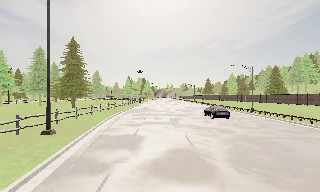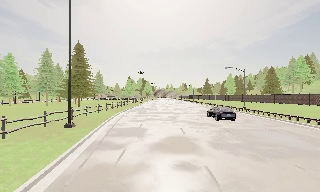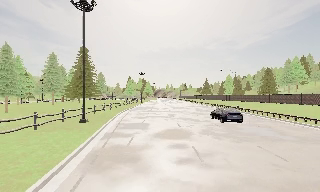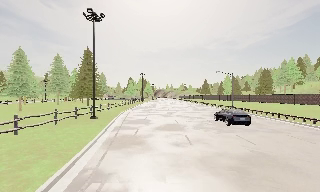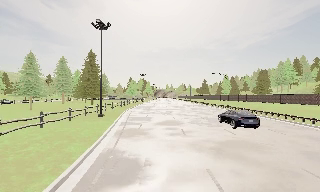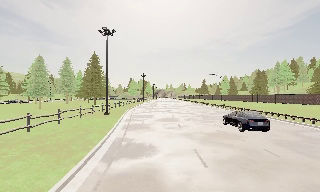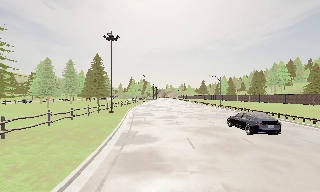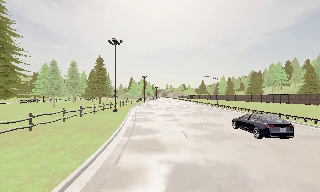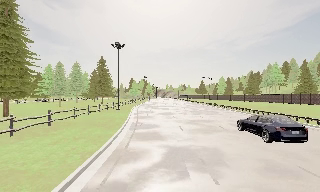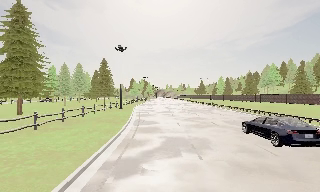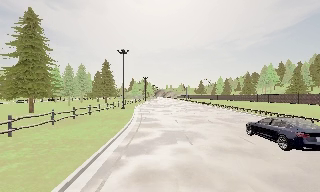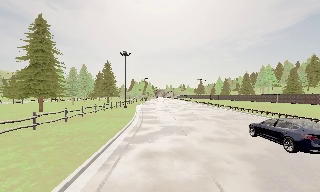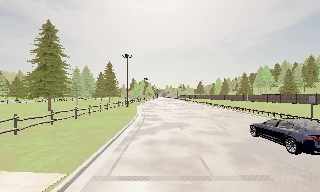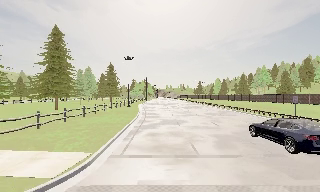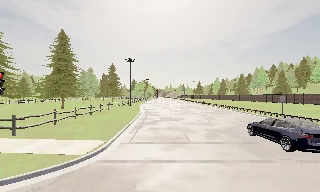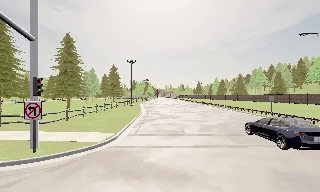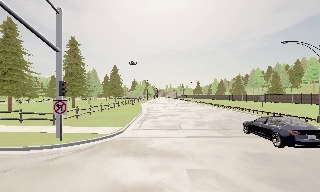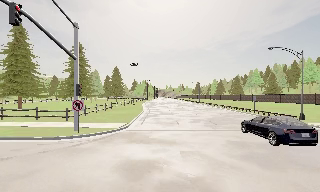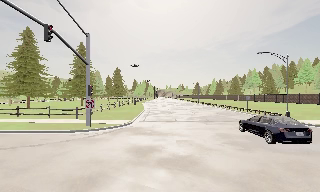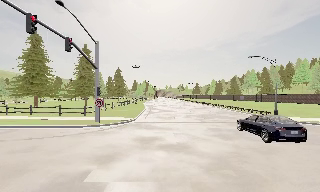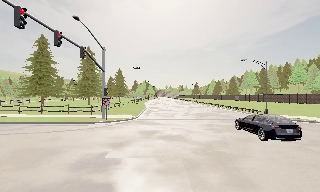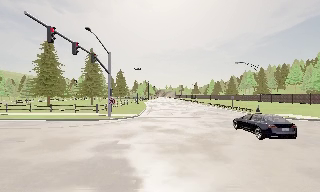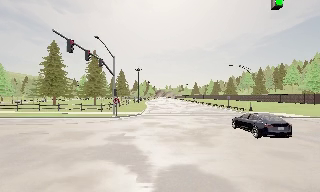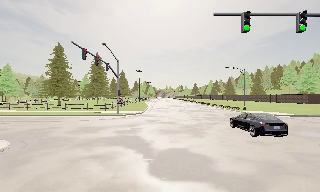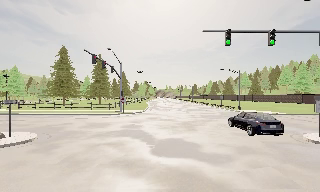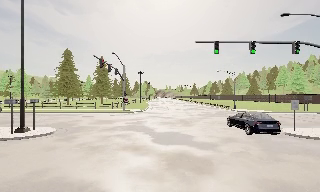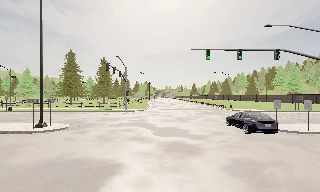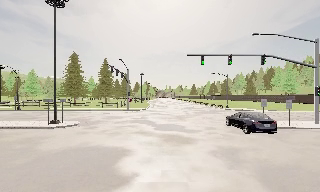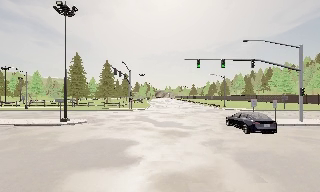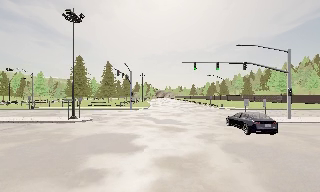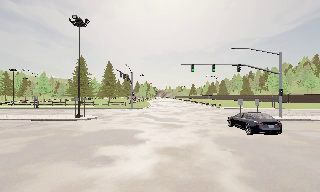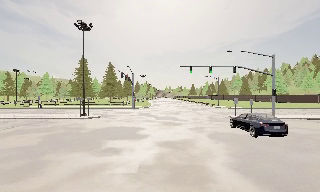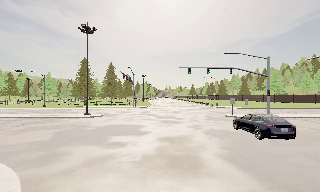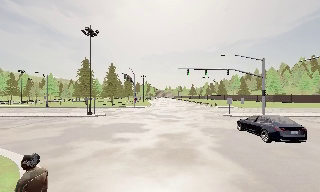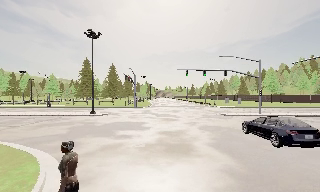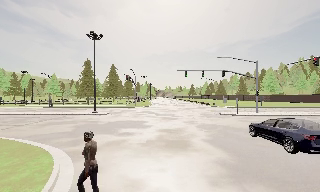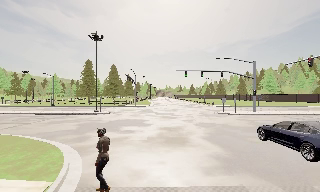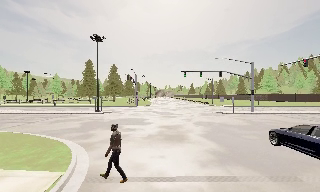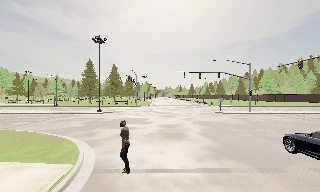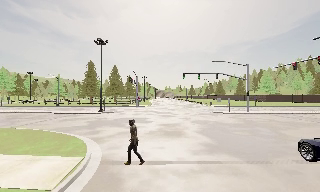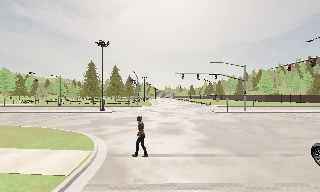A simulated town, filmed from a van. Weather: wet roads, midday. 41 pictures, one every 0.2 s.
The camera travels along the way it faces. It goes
backward.
0.0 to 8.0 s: The camera travels backward, about 65 m, so what stands in front gets smaller. It loses speed.
The film runs backward here.
